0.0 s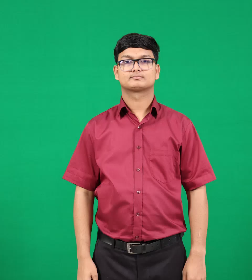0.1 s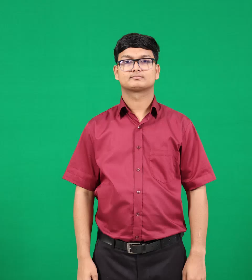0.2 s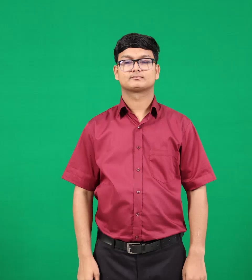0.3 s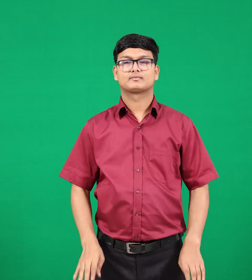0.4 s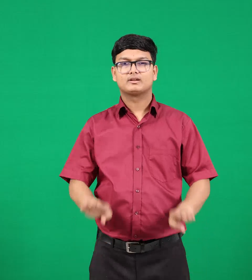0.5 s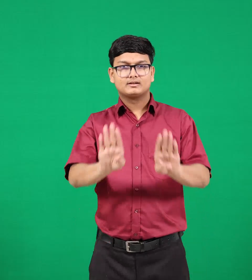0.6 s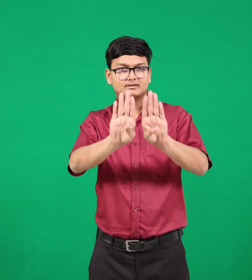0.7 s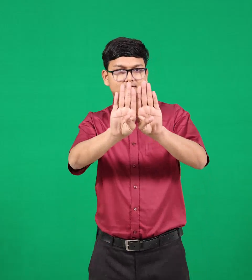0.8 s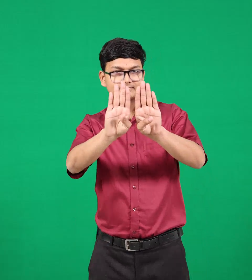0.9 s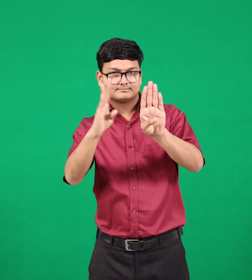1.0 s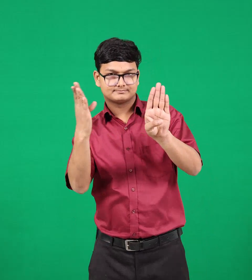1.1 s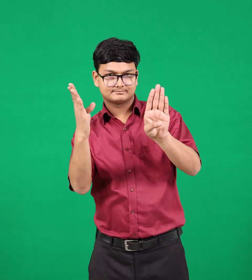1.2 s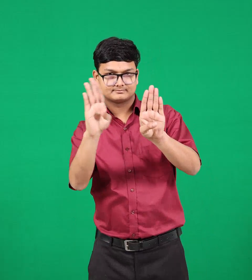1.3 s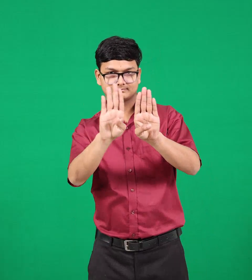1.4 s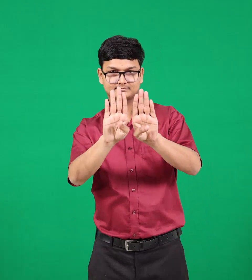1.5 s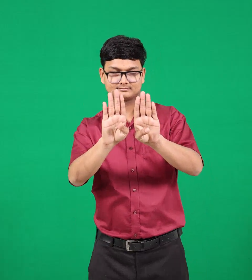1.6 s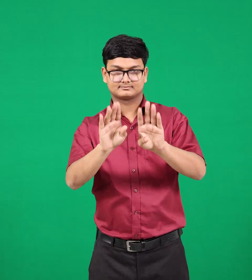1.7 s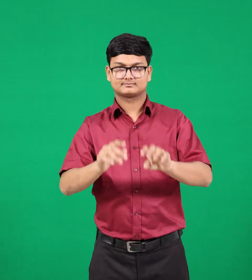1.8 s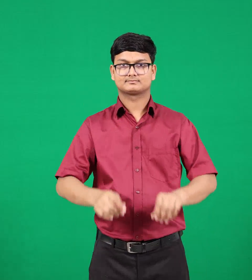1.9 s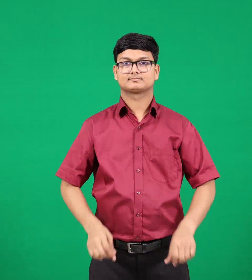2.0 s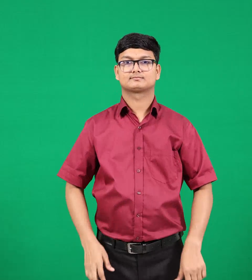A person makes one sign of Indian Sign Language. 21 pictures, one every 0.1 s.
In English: door
